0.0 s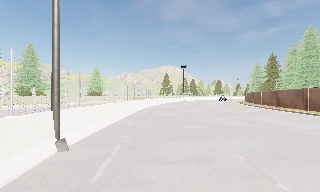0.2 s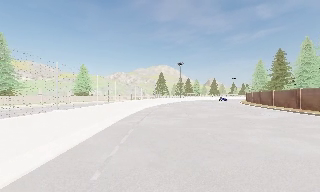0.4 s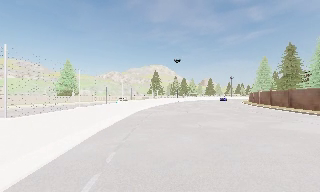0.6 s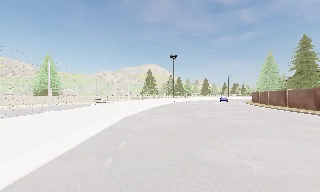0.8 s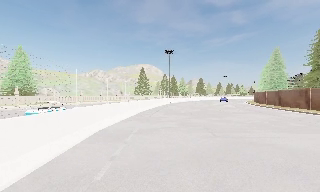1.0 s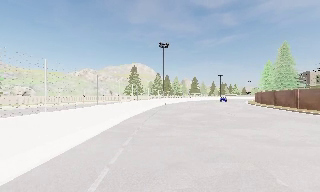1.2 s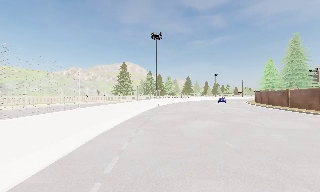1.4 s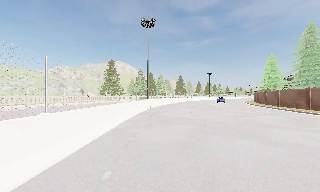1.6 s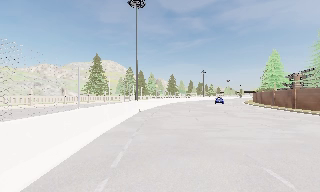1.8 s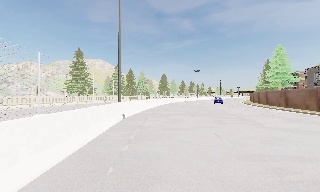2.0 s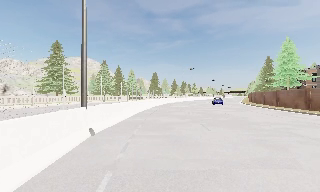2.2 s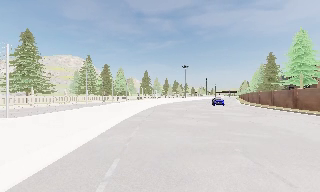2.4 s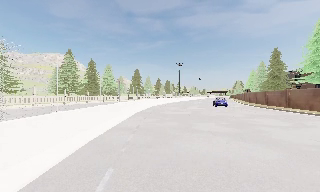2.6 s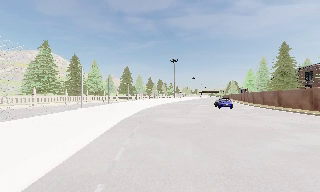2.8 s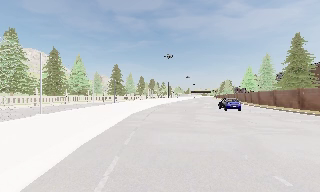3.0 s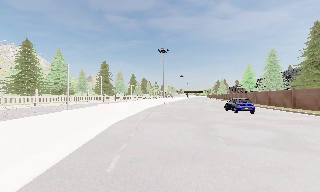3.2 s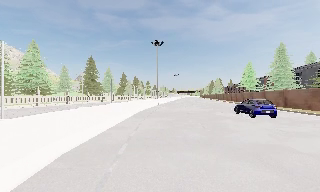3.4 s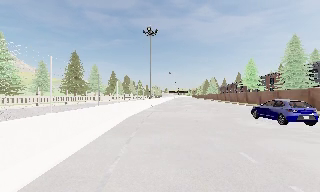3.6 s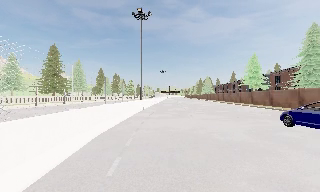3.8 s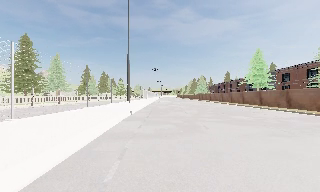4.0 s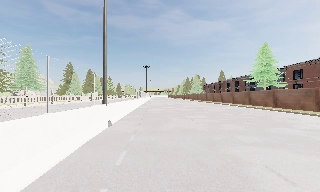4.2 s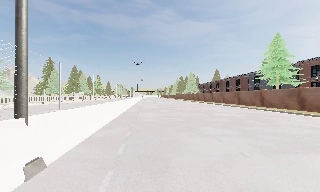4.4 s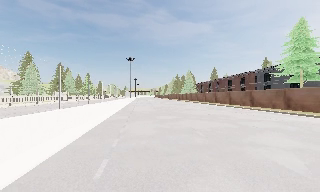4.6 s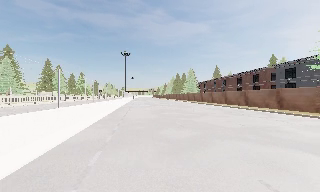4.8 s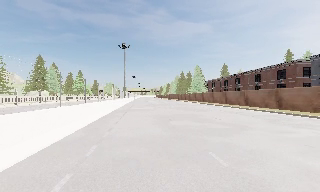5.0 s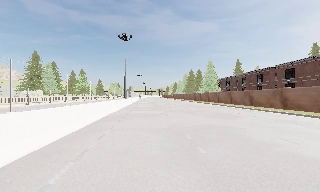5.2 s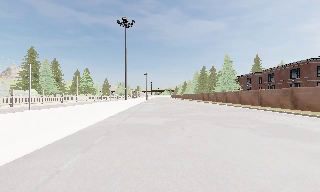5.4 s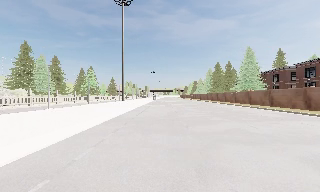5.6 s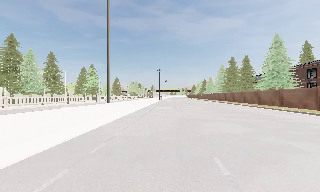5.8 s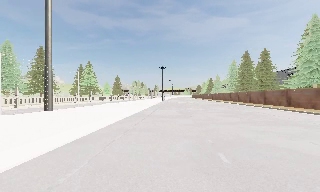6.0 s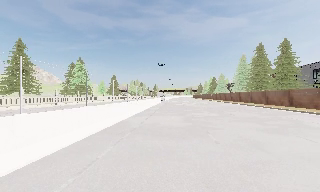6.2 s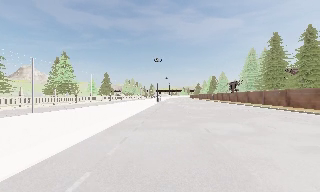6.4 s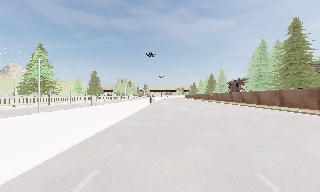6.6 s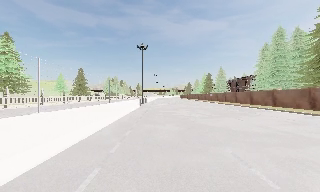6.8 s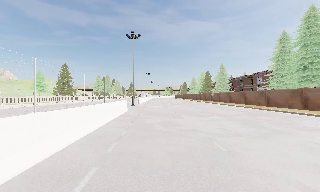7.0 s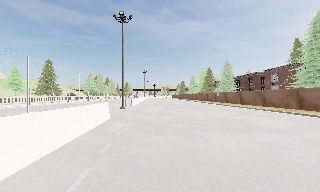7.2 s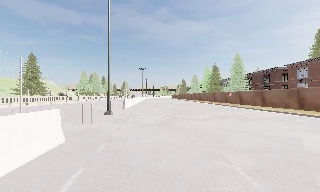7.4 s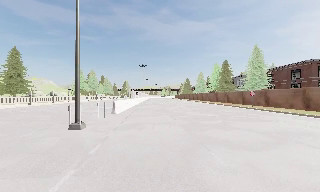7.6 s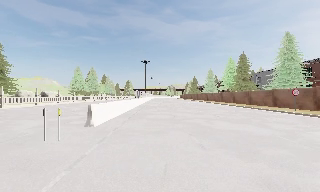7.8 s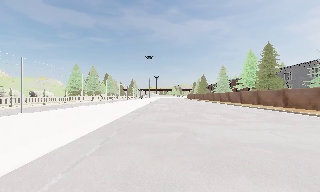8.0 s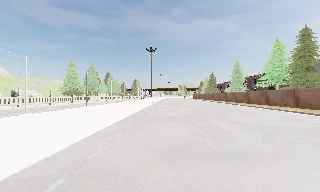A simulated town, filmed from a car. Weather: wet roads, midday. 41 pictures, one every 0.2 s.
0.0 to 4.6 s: The camera pans to its right, which is clockwise from overhead, by about 65 degrees. It travels forward, about 115 m.
4.6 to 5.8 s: The scene slides to the right, as the camera pans about 15 degrees to its left. It travels forward, about 35 m, so what stands in front looms larger.
5.8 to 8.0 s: The camera travels forward, about 65 m, so what stands in front looms larger.
The film runs forward here.
